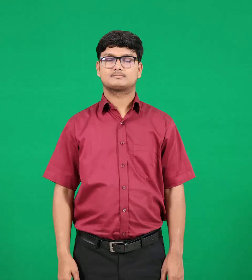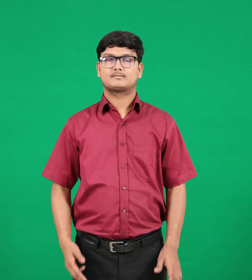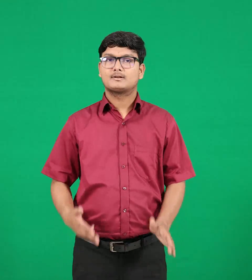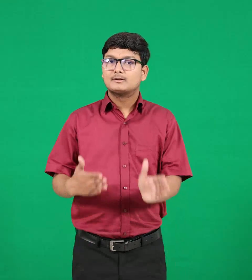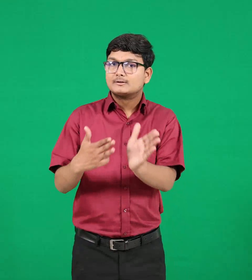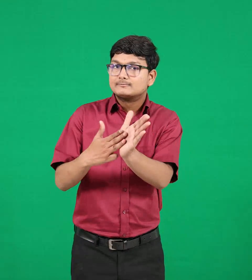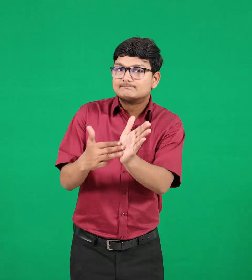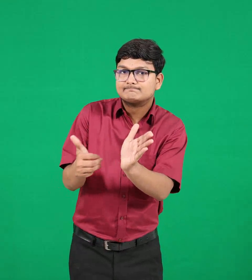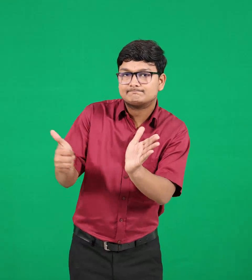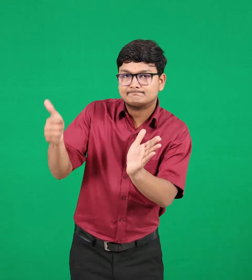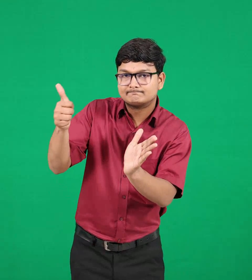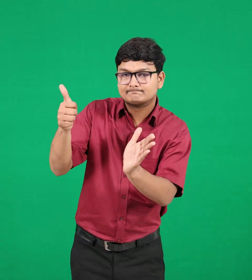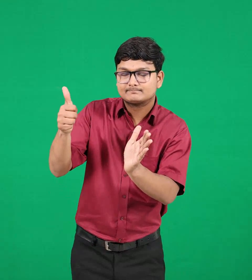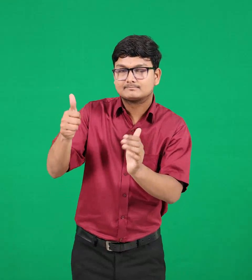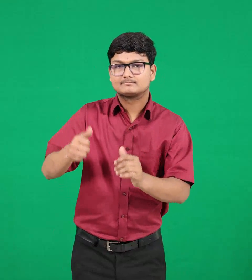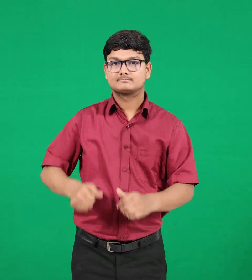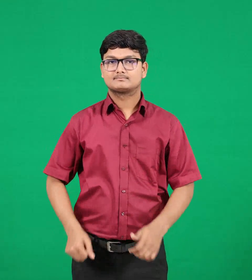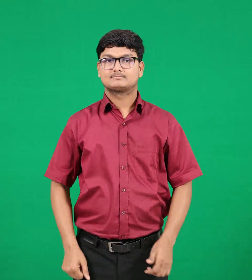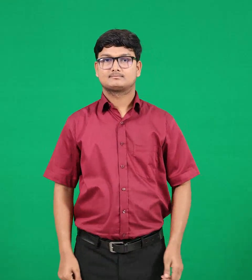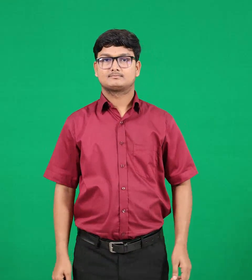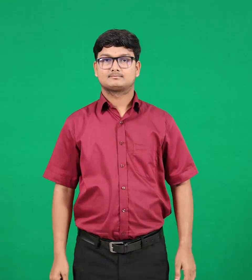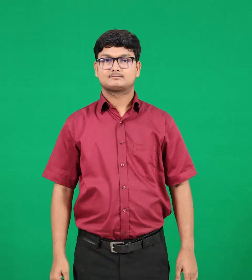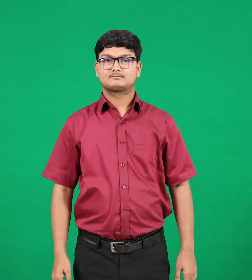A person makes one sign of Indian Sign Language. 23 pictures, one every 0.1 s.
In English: master
